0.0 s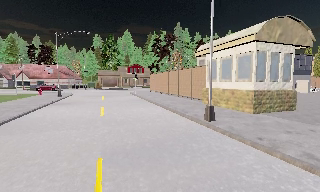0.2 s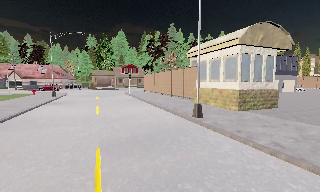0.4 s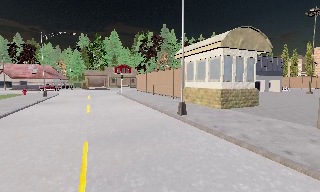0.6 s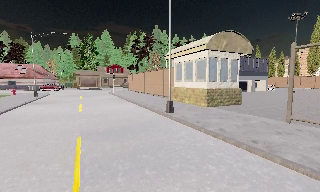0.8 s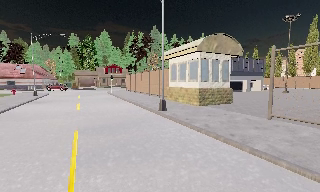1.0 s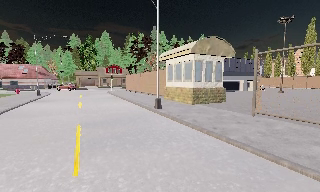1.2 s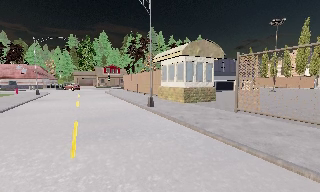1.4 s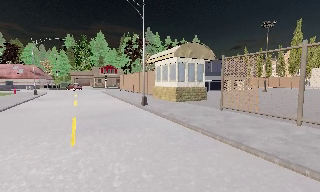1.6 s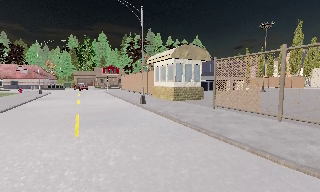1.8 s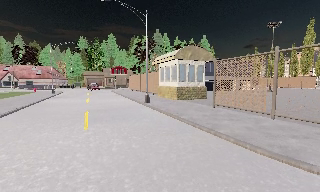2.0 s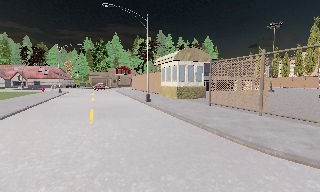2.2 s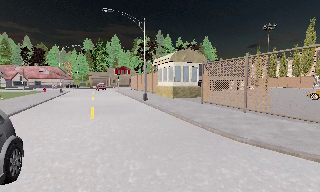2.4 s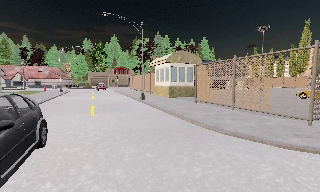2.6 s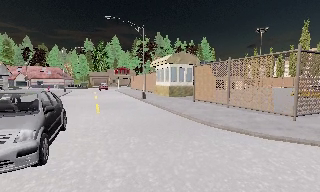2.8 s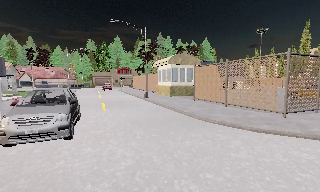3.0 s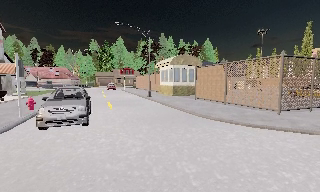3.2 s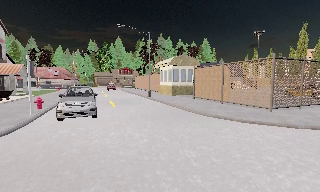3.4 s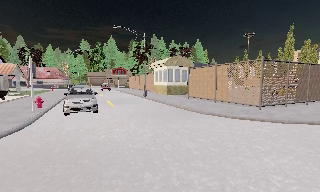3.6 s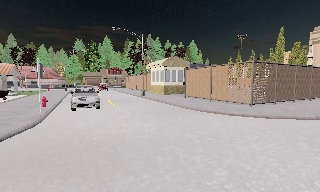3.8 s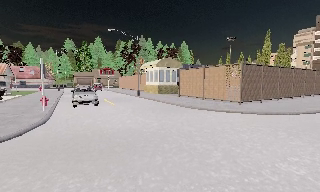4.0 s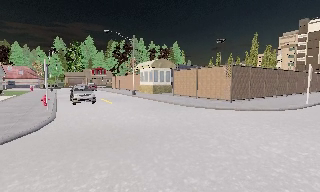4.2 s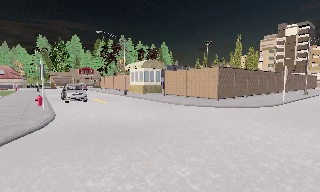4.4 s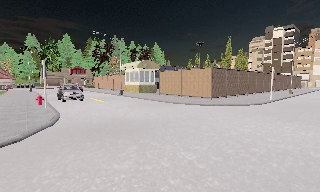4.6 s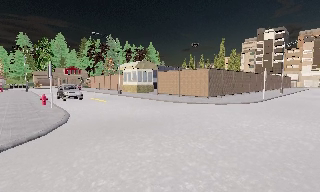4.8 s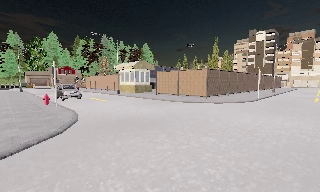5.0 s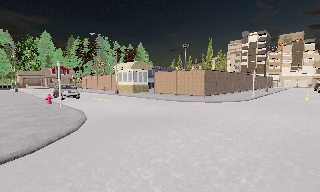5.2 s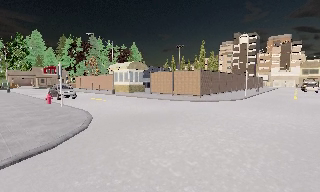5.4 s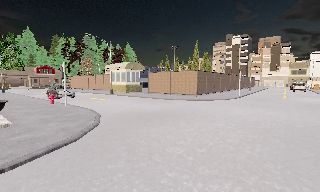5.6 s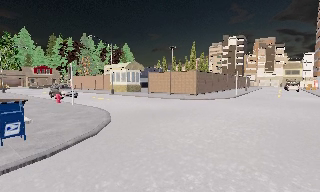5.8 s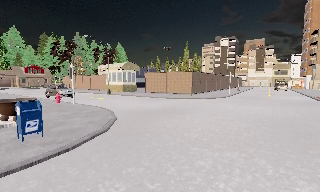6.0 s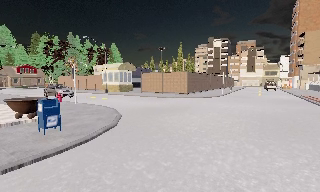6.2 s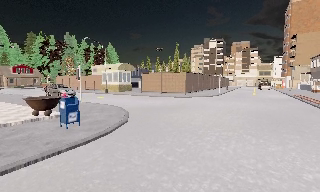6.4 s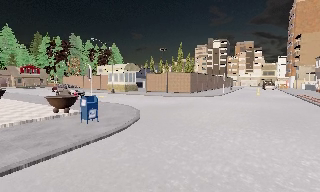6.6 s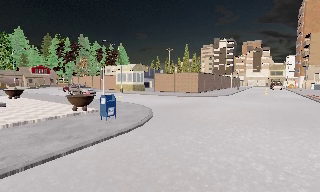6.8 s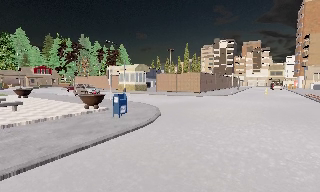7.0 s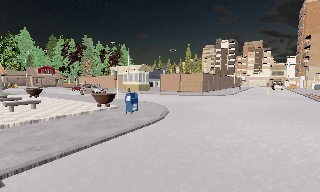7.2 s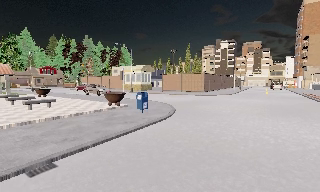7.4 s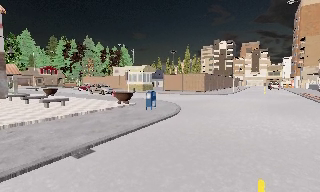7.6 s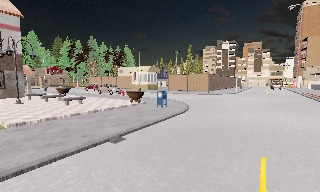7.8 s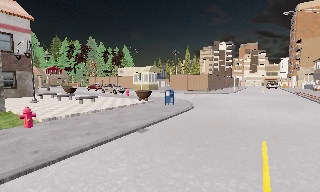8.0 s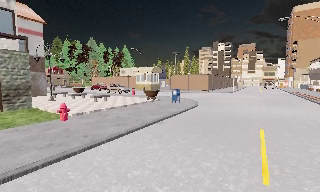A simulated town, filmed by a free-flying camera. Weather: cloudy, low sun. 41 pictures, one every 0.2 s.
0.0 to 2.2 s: The camera travels backward and to its right, about 8 m, so what stands in front gets smaller.
2.2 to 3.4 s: The camera travels backward, about 4 m, so what stands in front gets smaller.
3.4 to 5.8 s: The camera pans to its right, which is clockwise from overhead, by about 30 degrees. It travels backward and to its left, about 10 m.
5.8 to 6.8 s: The camera travels backward and to its left, about 3.5 m, so what stands in front gets smaller.
6.8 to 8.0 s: The camera travels backward and to its left, about 6 m, so what stands in front gets smaller. It gains speed.
The film runs backward here.
